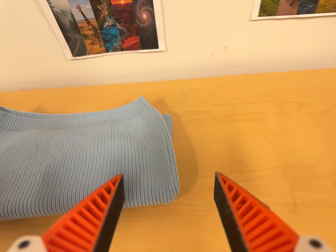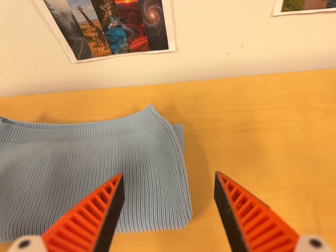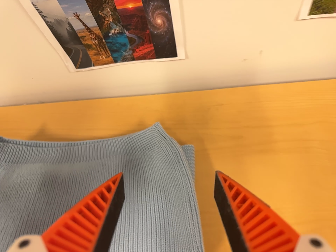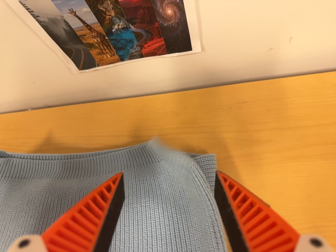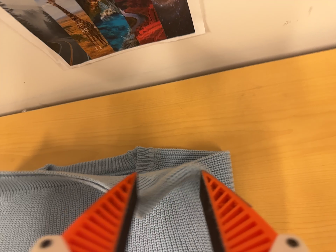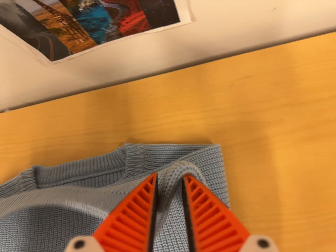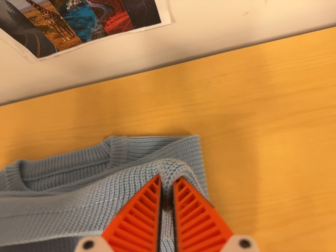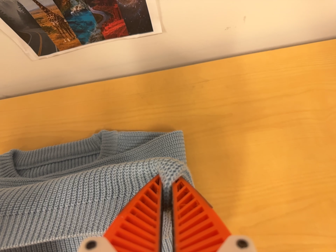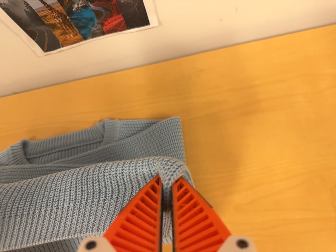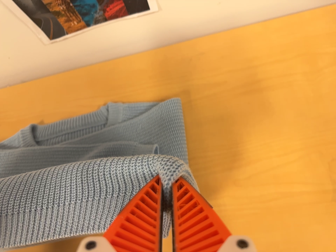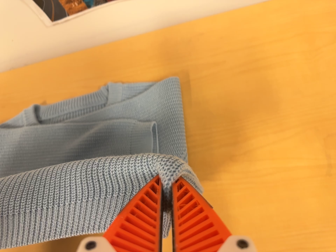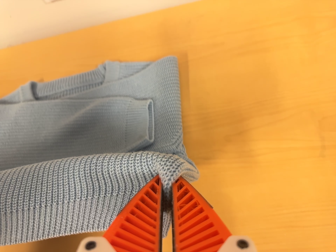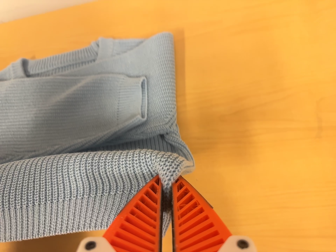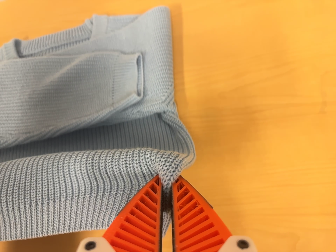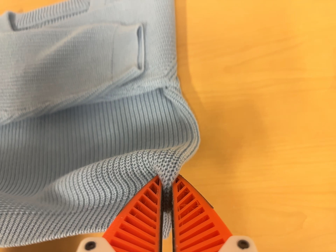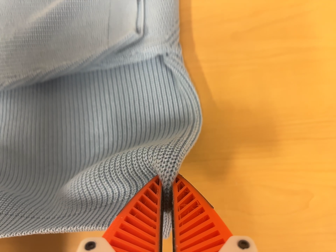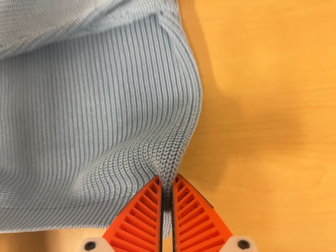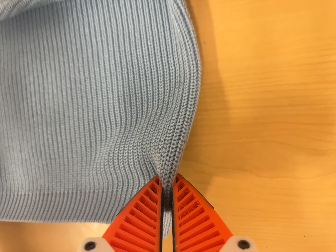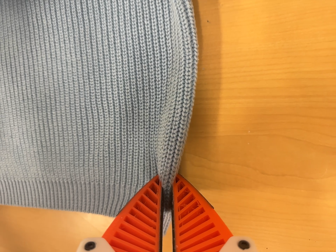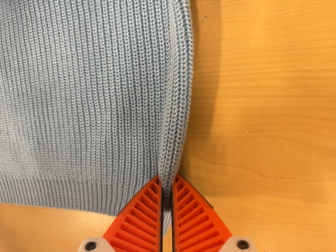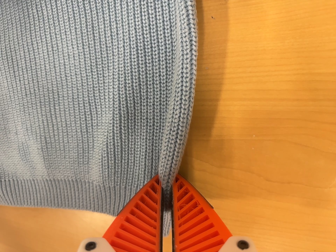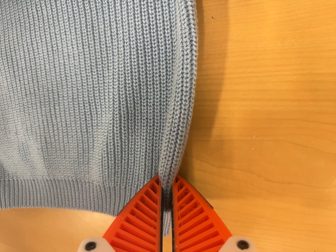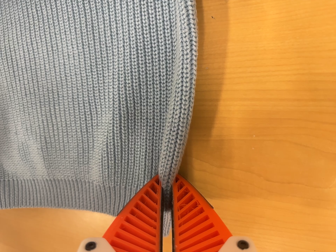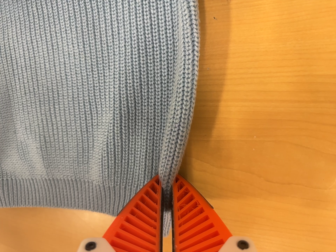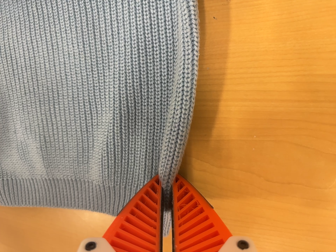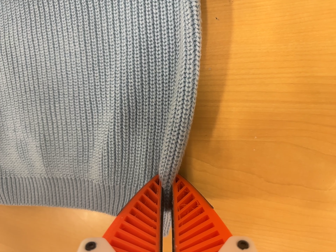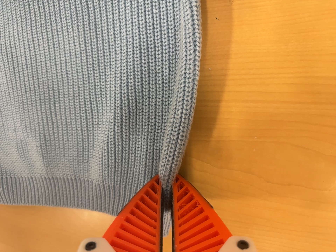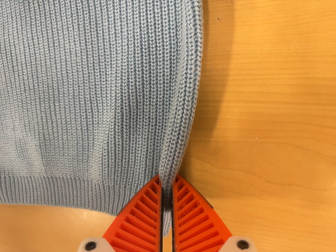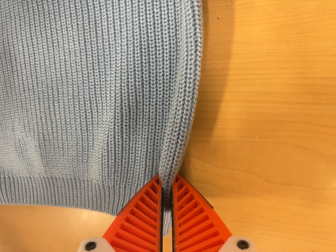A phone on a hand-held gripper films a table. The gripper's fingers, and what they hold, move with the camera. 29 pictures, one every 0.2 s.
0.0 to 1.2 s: The camera travels toward the top of its view and forward, about 22 cm. Its aim tips toward the bottom of its view by about 20 degrees. It rolls about its line of sight by about 10 degrees, and the scene rotates counterclockwise.
1.2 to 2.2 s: The camera travels toward the bottom of its view and backward, about 16 cm, so close, fixed things drift upward.
2.2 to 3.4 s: The camera travels forward and to its right, about 14 cm, so what stands in front looms larger. Its aim tips toward the bottom of its view by about 25 degrees, and the scene shifts upward.
3.4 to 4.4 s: The camera shifts only a little, or ends up much as it began.
4.4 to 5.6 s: The camera keeps its place and its aim.
The film runs backward here.
